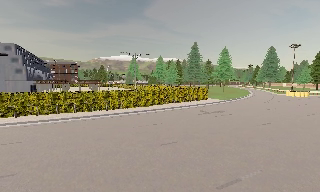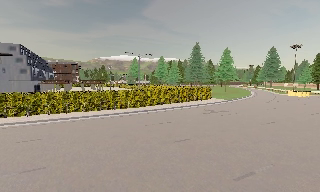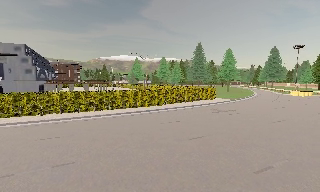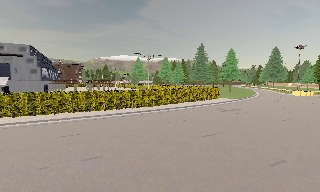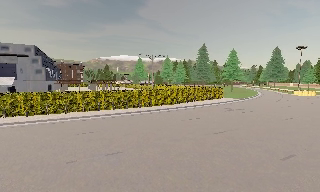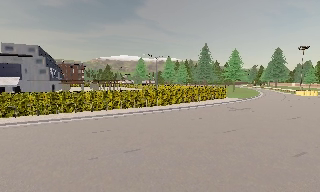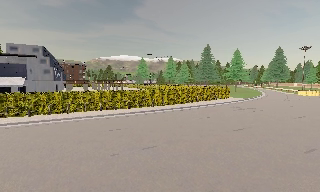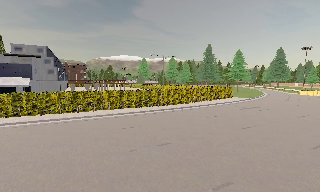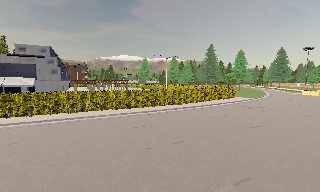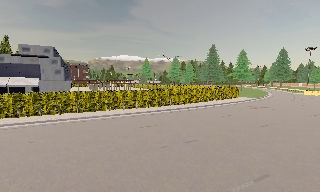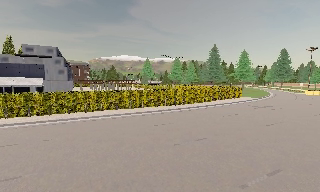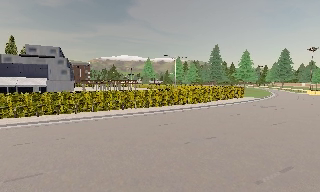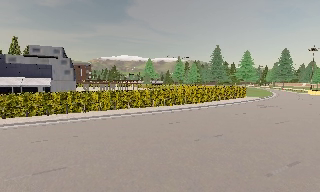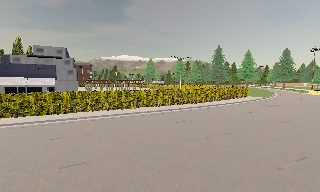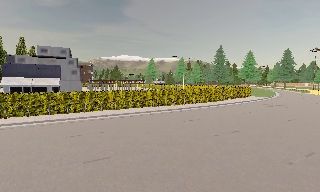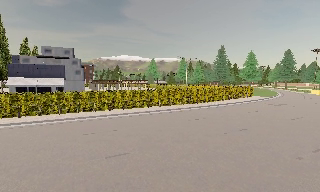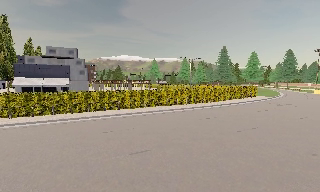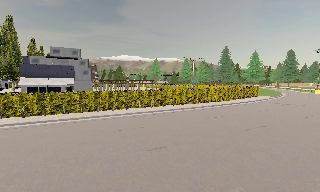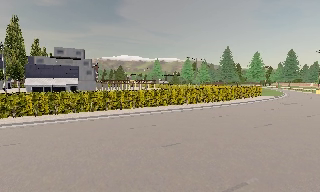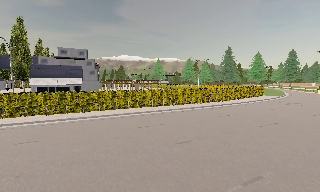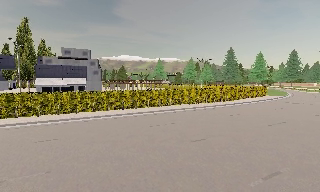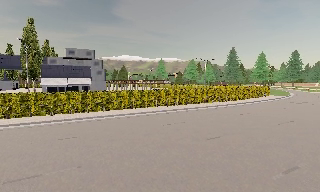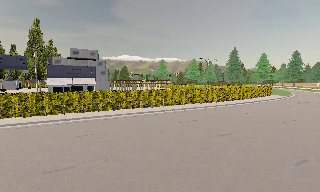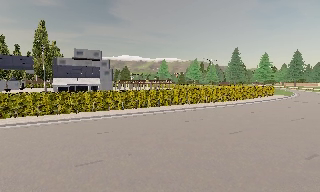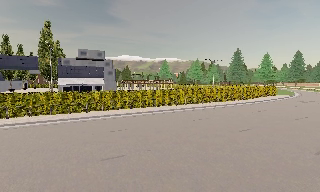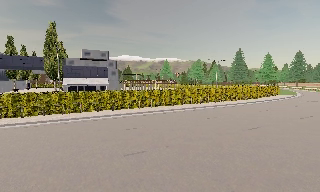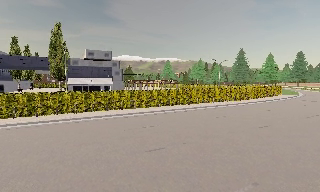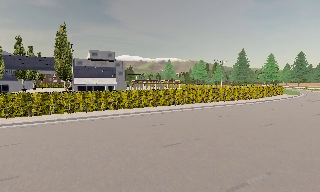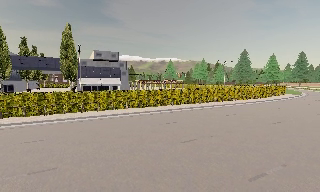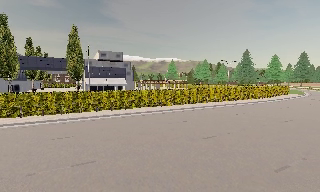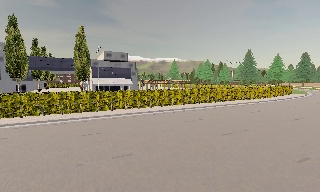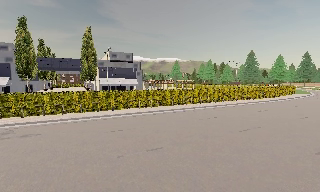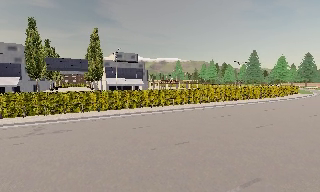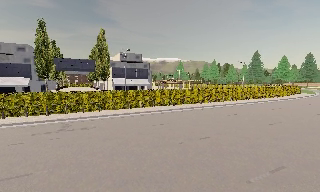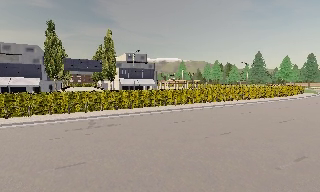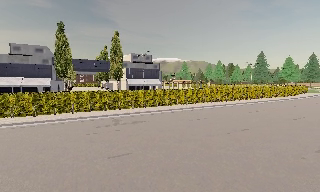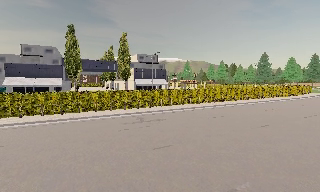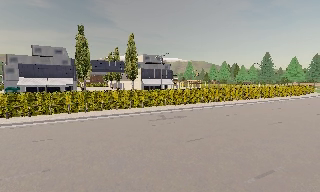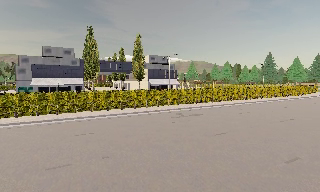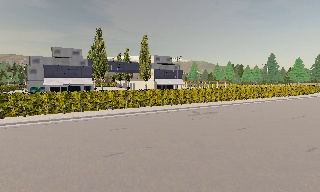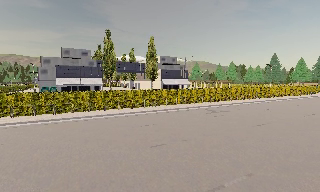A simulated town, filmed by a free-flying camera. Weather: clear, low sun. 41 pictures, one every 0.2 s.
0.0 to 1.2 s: The camera travels to its left and backward, about 5 m, so close, fixed things drift to the right.
1.2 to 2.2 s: The camera travels to its left, about 3.5 m, so close, fixed things drift to the right.
2.2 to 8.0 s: The camera travels to its left and backward, about 35 m, so close, fixed things drift to the right. It gains speed.
The film runs backward here.
